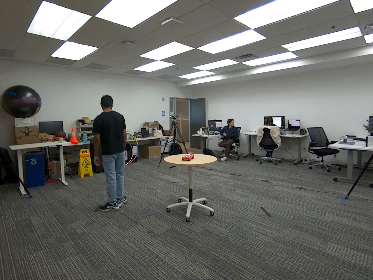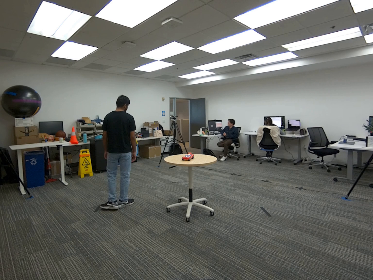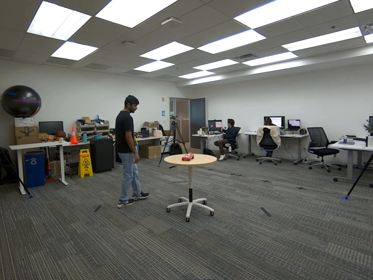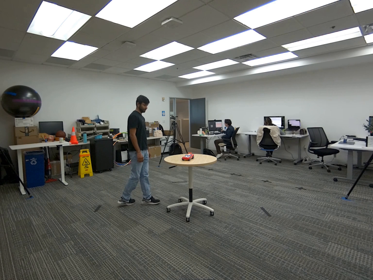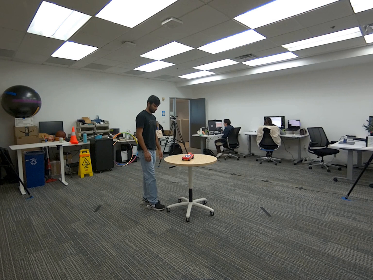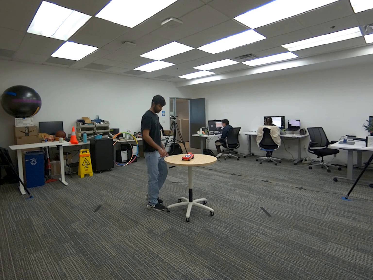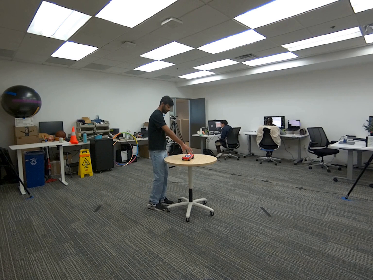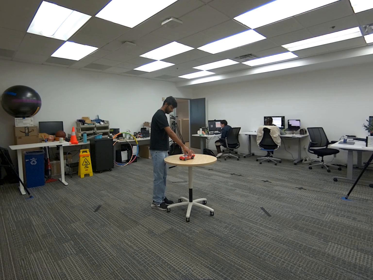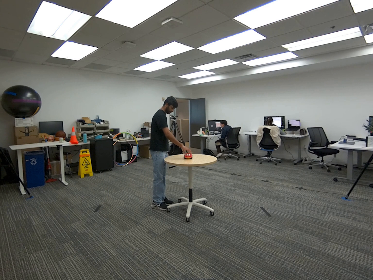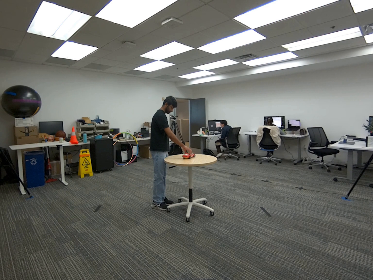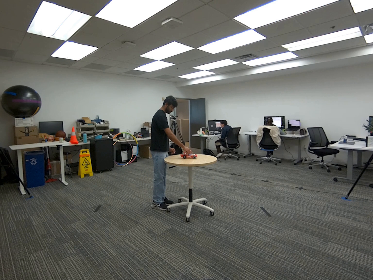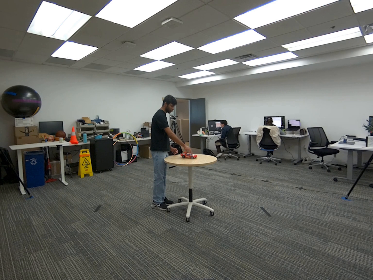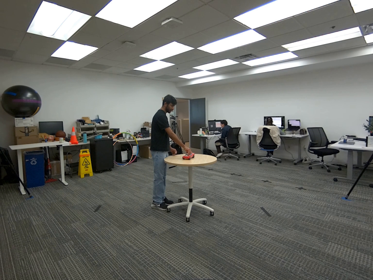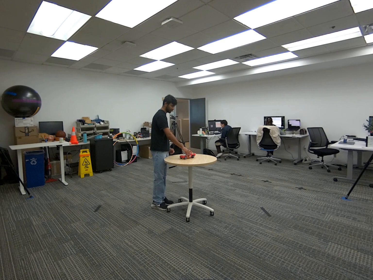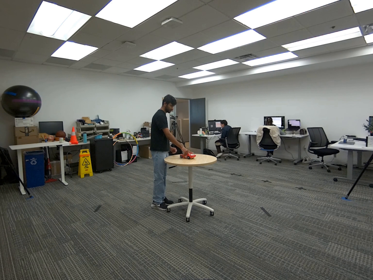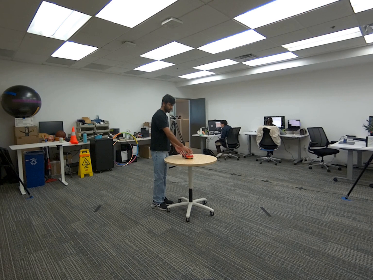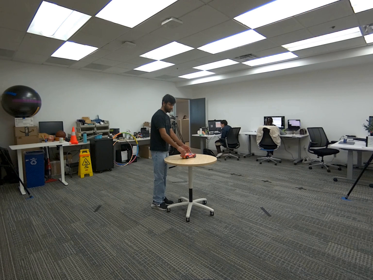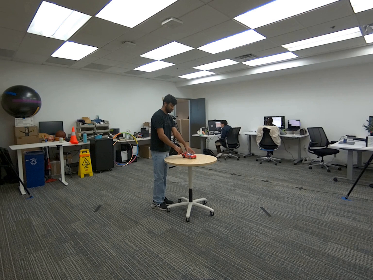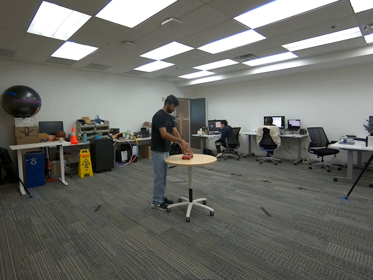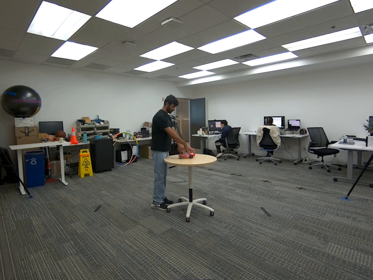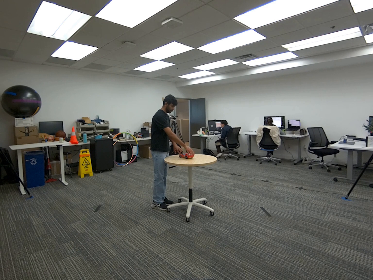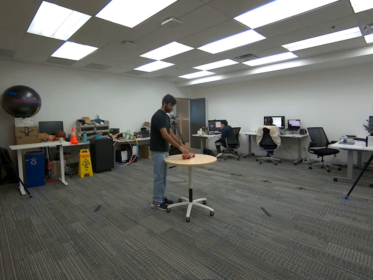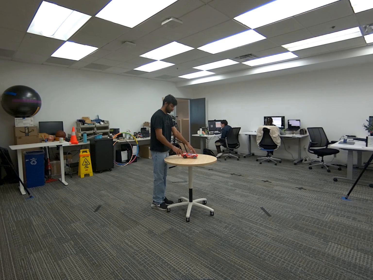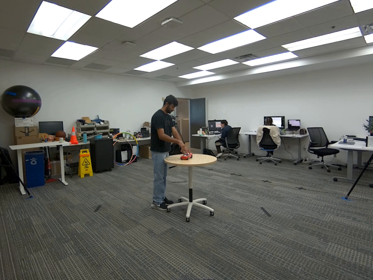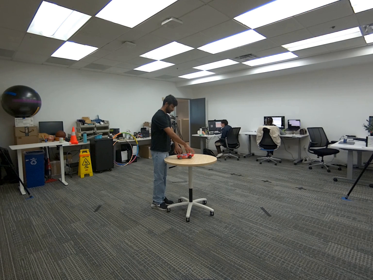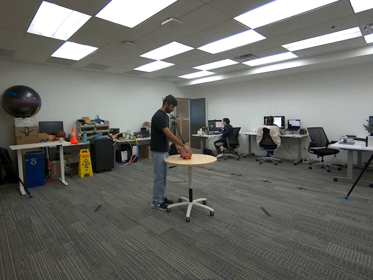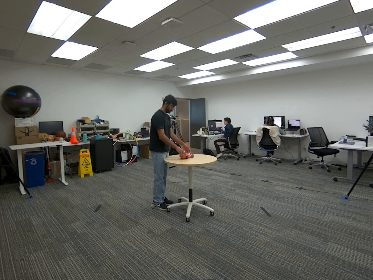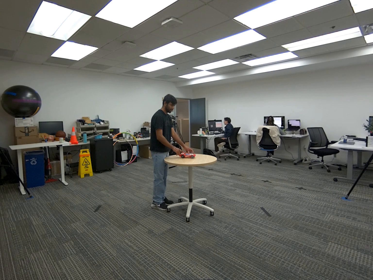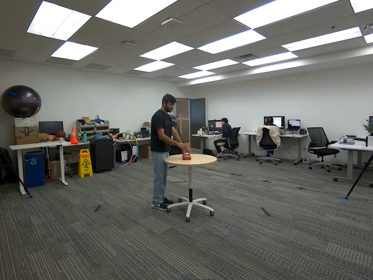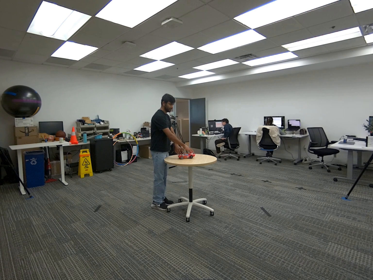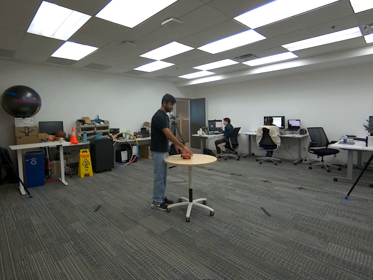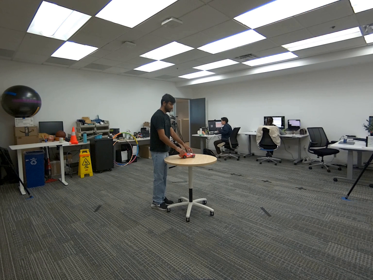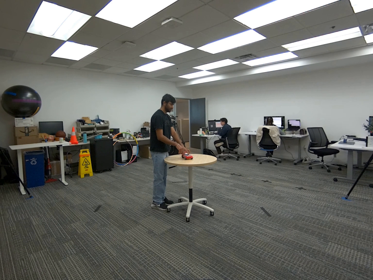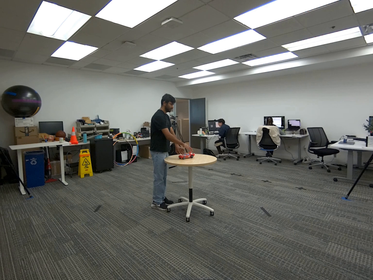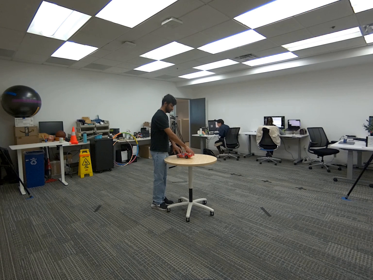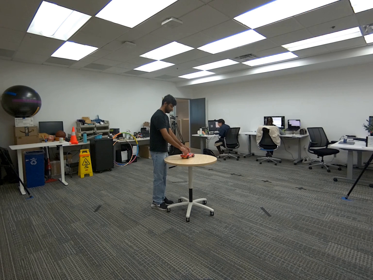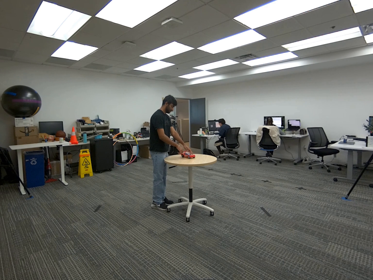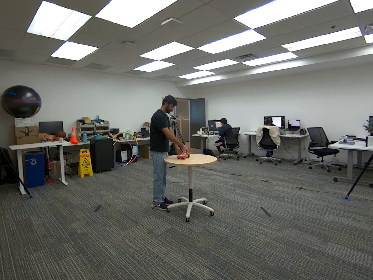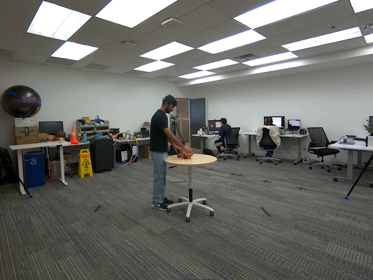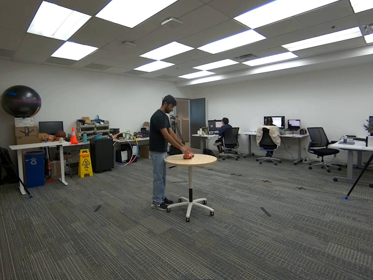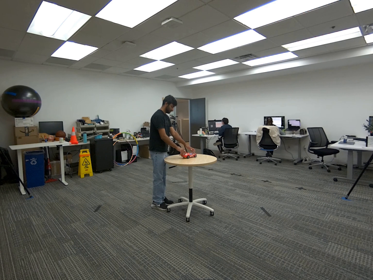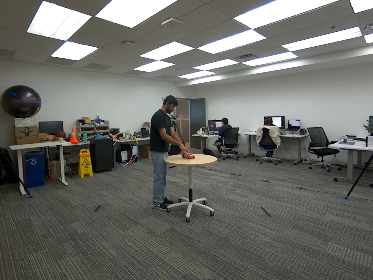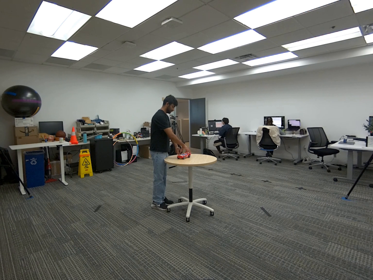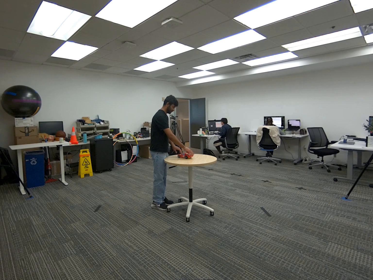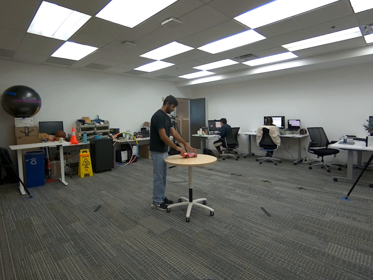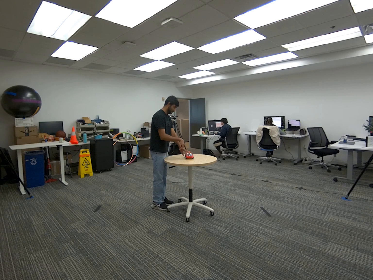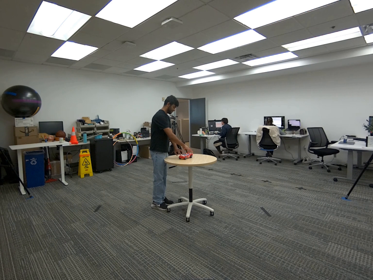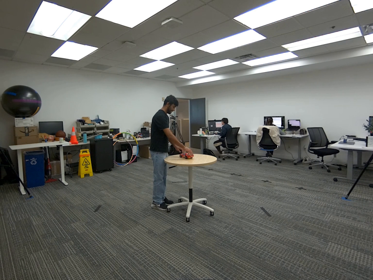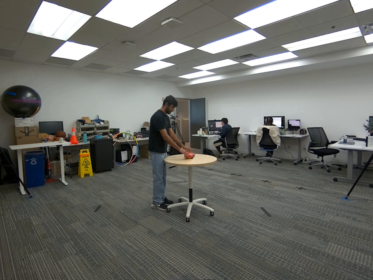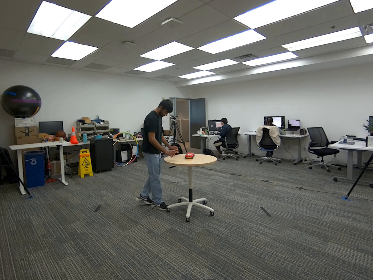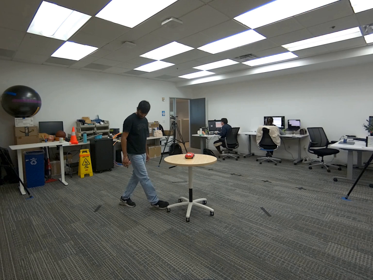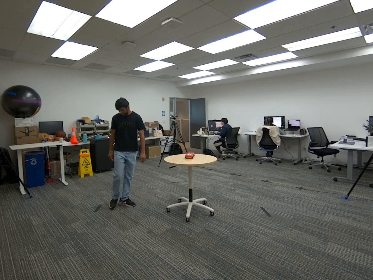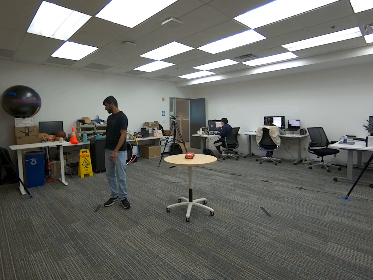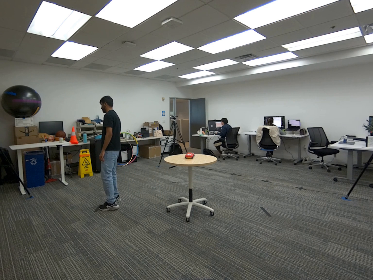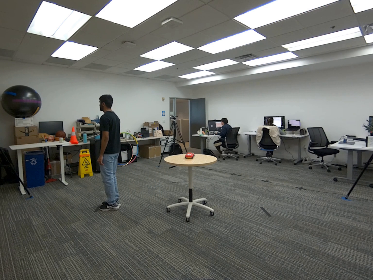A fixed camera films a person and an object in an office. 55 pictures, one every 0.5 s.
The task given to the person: Walk to the toy car on the round table, use both hands to rotate the car on the table until finished.
